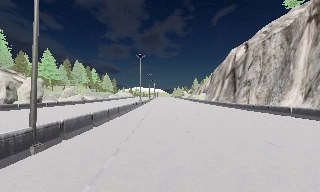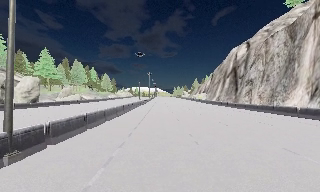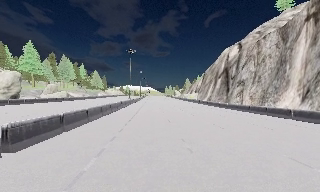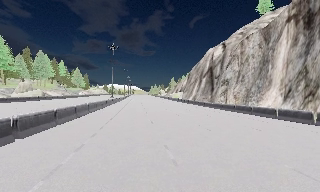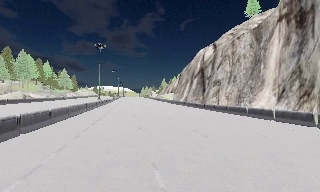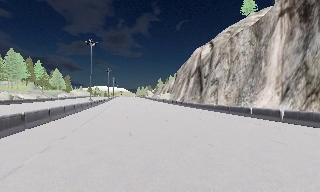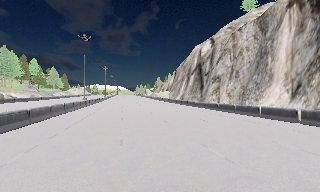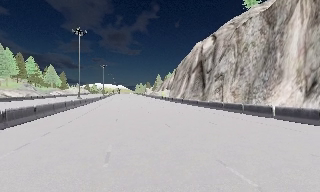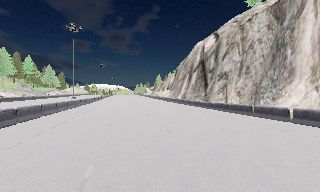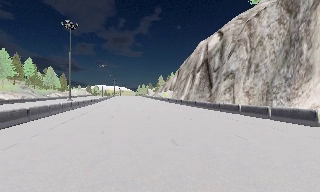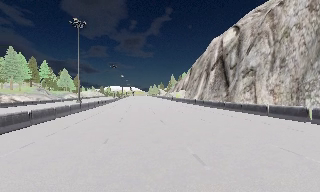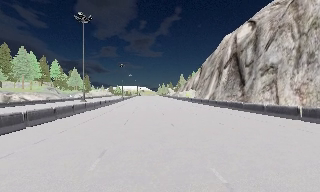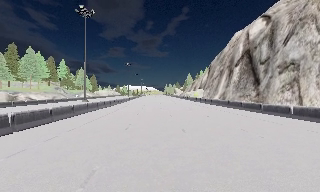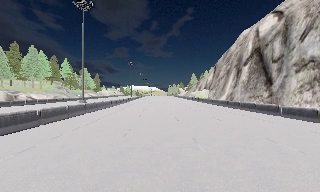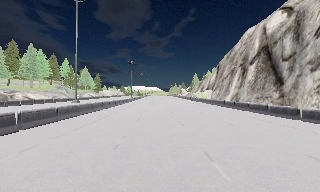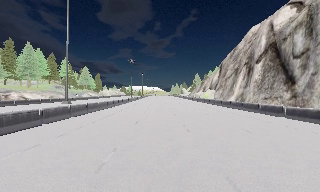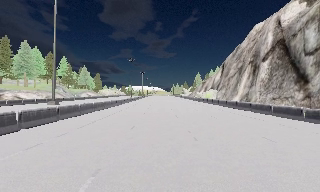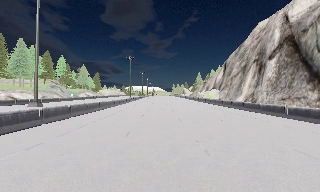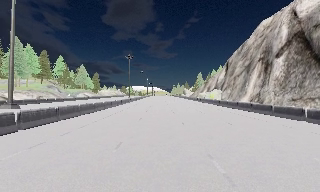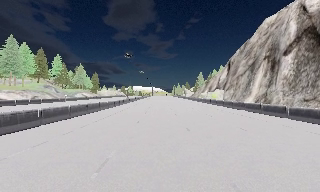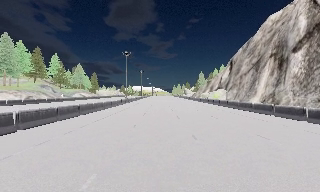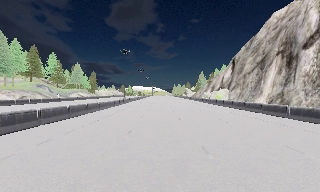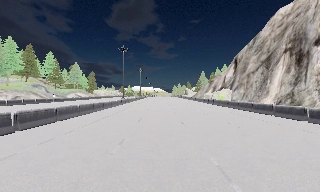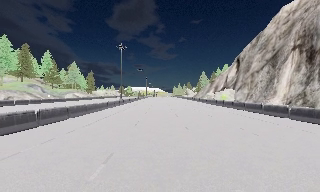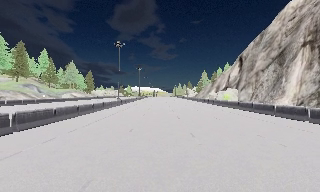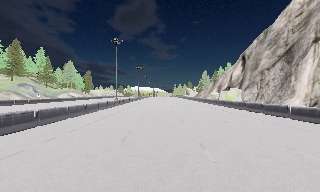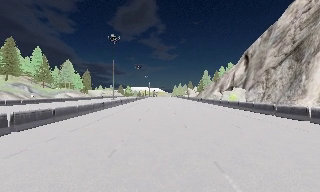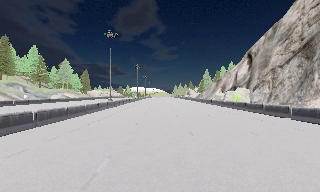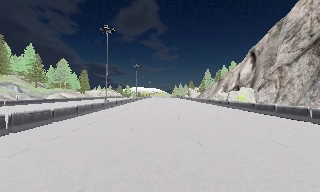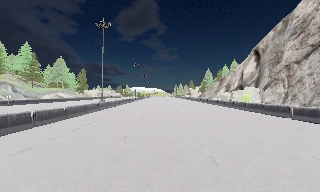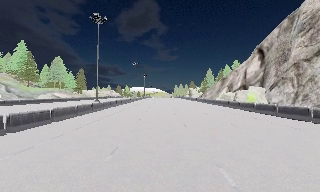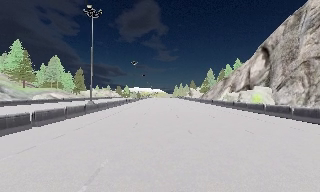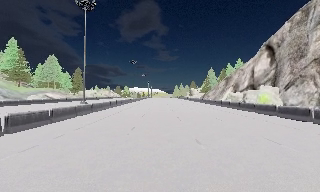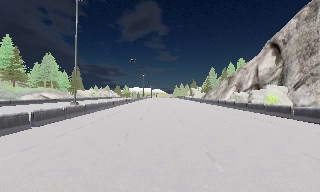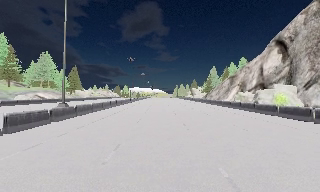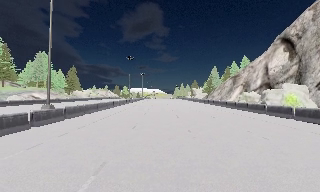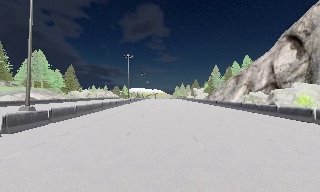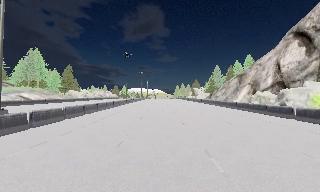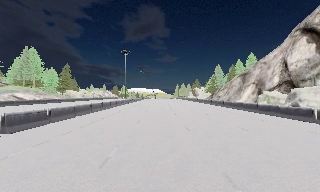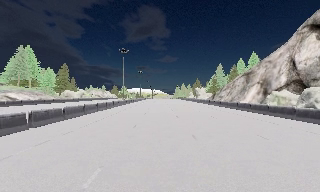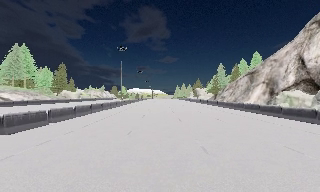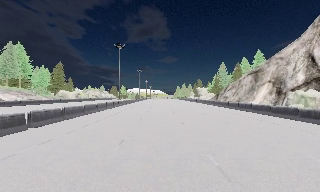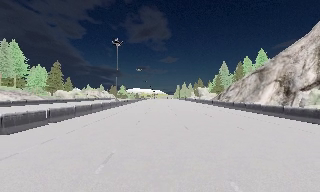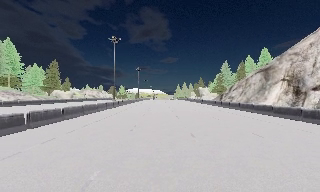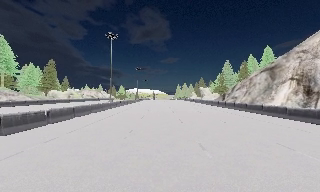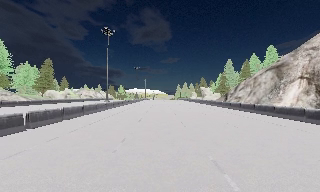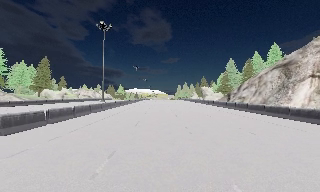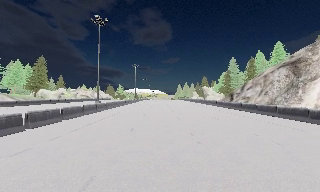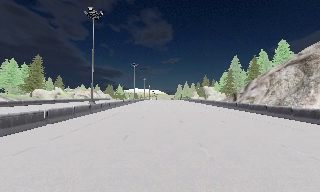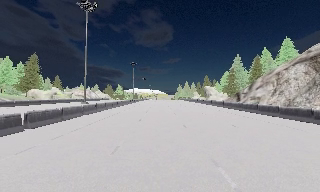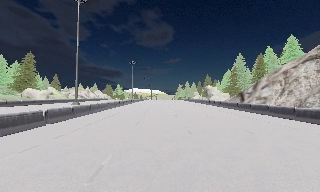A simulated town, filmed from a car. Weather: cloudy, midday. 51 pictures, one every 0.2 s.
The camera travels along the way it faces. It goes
forward.
0.0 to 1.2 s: The camera swings to its right by about 15 degrees, and the scene slides to the left. It travels forward, about 9 m, so what stands in front looms larger. It gains speed.
1.2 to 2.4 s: The camera swings to its left by about 10 degrees, and the scene slides to the right. It travels forward, about 11 m, so what stands in front looms larger.
2.4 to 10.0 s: The camera travels forward, about 70 m, so what stands in front looms larger.
The film runs forward here.
